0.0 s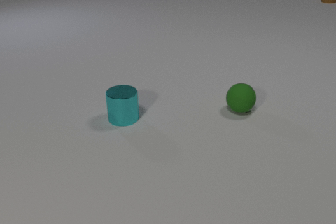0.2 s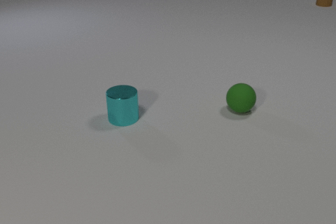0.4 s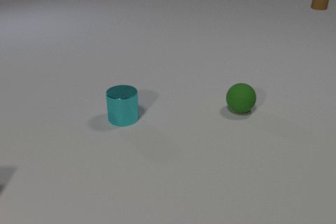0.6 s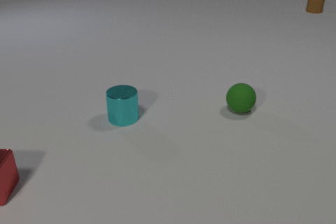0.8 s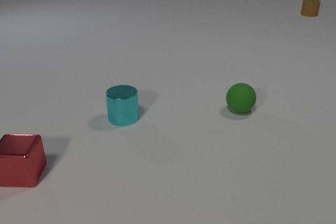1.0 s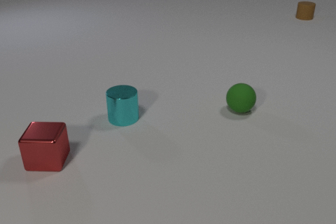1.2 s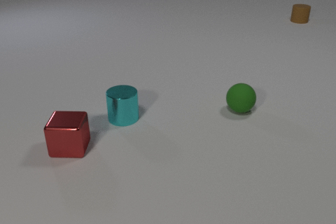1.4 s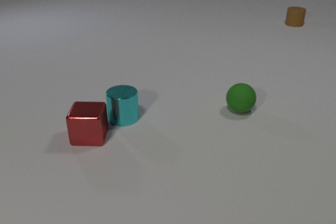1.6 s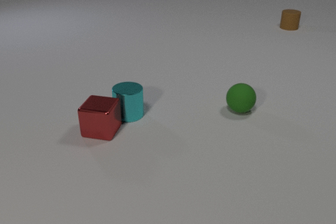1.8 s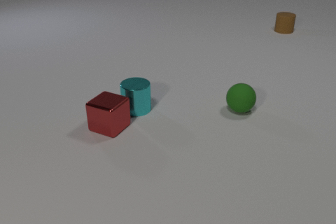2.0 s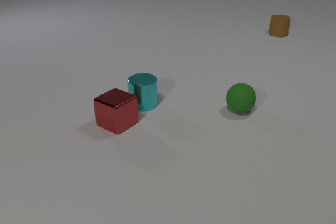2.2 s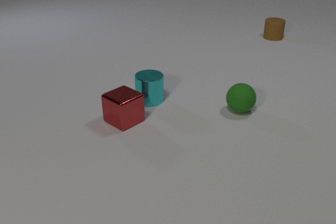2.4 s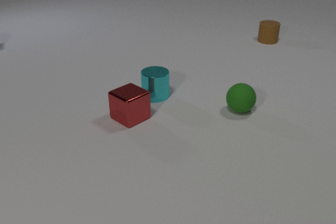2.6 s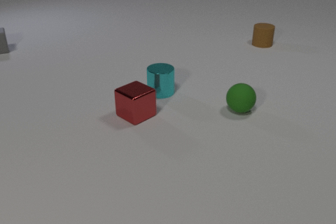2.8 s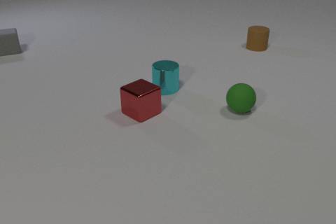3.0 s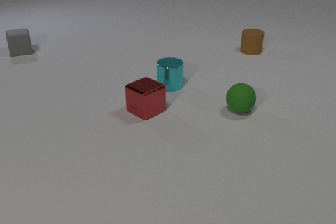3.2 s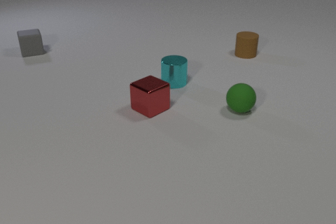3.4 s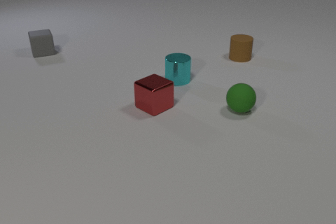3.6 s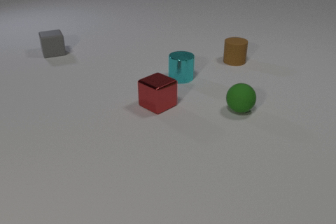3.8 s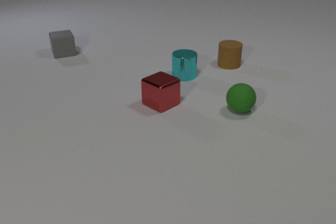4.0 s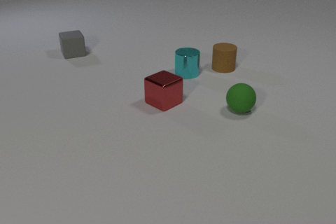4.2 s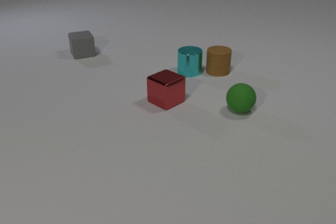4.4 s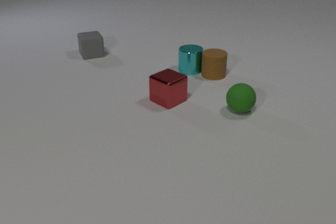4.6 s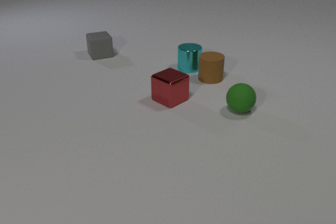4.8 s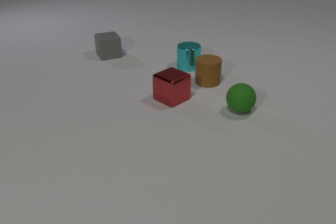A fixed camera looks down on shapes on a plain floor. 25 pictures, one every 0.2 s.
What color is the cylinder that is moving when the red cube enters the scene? brown.
What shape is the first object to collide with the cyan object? cube.
What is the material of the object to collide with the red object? metal.
0.0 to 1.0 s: The red metal cube comes in at the left edge, slides to the right and away from the camera. The brown rubber cylinder slides toward the camera.
1.0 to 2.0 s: The red metal cube slides to the right and away from the camera, spins clockwise seen from above by about 30 degrees, its near face sliding to the left. The cyan metal cylinder slides away from the camera and to the right. The brown rubber cylinder slides toward the camera. The red metal cube and the cyan metal cylinder collide.
2.0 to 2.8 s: The red metal cube slides to the right and away from the camera. The cyan metal cylinder slides away from the camera and to the right. The brown rubber cylinder slides toward the camera and to the left. The gray rubber cube comes in at the left edge, slides to the right and toward the camera.
2.8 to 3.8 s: The red metal cube slides to the right and away from the camera. The cyan metal cylinder slides away from the camera and to the right. The brown rubber cylinder slides toward the camera and to the left. The gray rubber cube slides to the right and toward the camera.
3.8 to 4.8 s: The red metal cube slides to the right and away from the camera. The cyan metal cylinder slides away from the camera. The brown rubber cylinder slides toward the camera and to the left. The gray rubber cube slides to the right. The cyan metal cylinder and the brown rubber cylinder collide.
